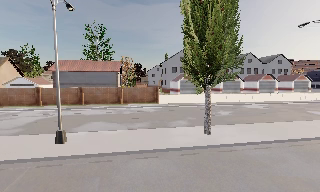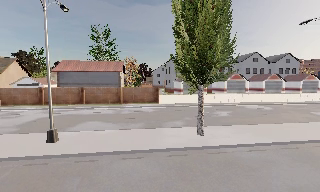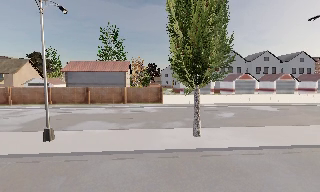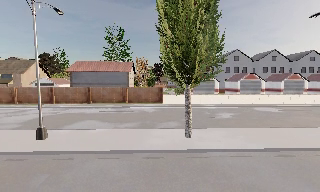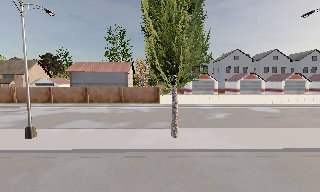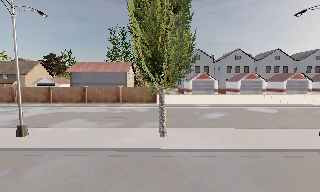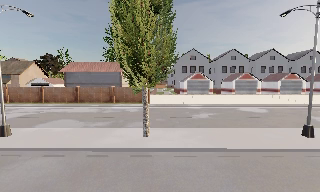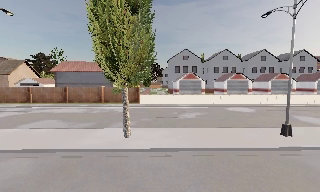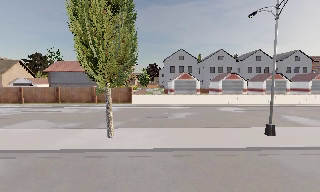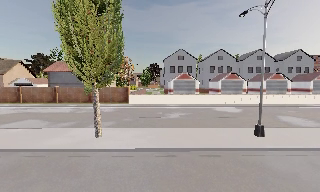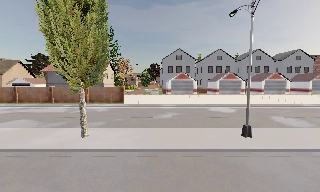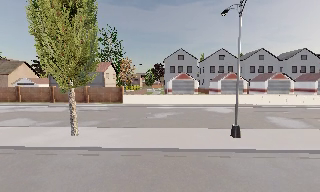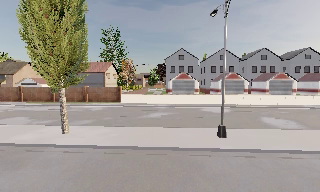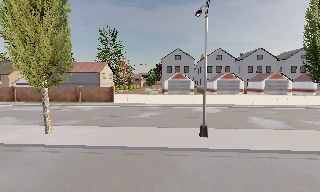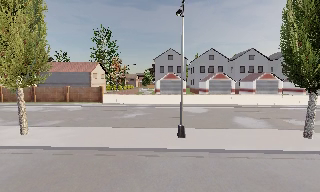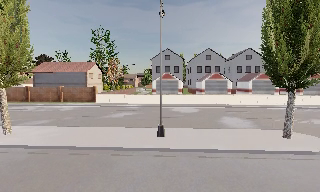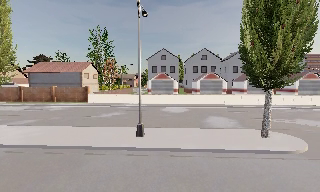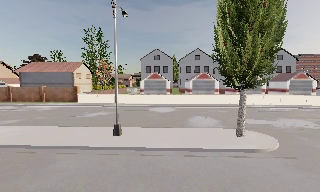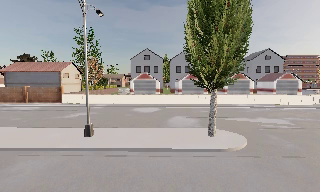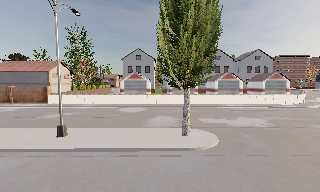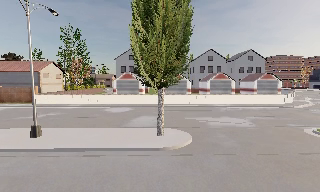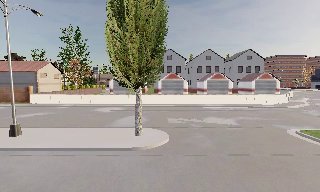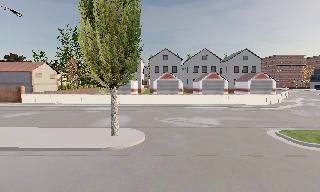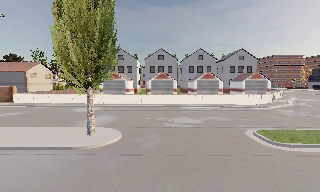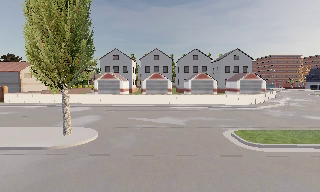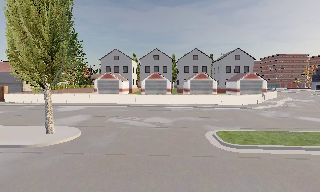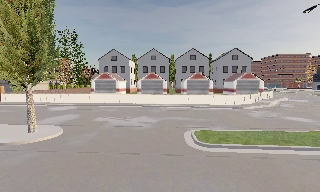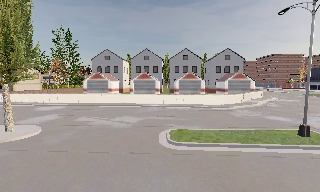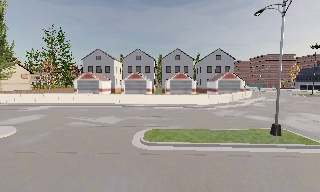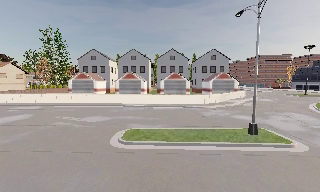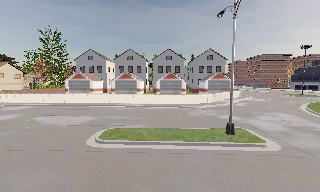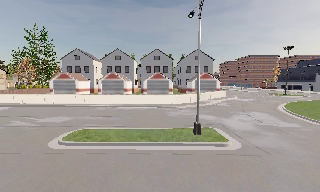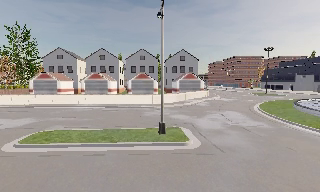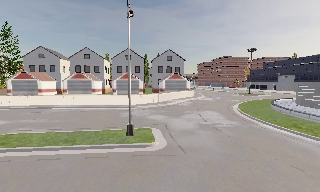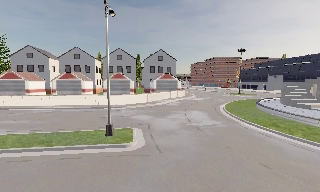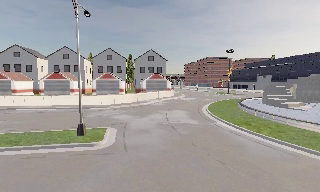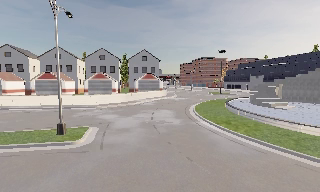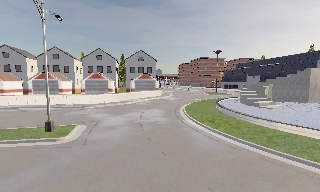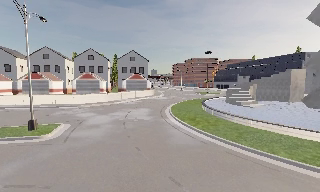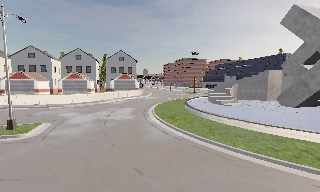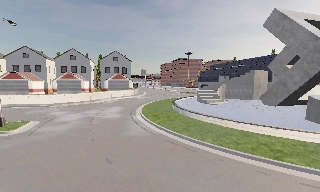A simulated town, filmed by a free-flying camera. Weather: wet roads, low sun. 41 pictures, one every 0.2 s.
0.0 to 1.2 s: The camera pans to its left, which is counterclockwise from overhead, by about 10 degrees. It travels to its right, about 6 m, so close, fixed things drift to the left.
1.2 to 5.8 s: The camera travels to its right, about 30 m, so close, fixed things drift to the left.
5.8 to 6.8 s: The scene slides to the left, as the camera pans about 10 degrees to its right. It travels to its right, about 7 m, so close, fixed things drift to the left.
6.8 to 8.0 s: The camera travels to its right and backward, about 7 m, so close, fixed things drift to the left.
The film runs forward here.
